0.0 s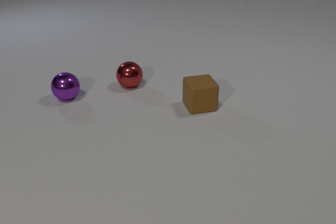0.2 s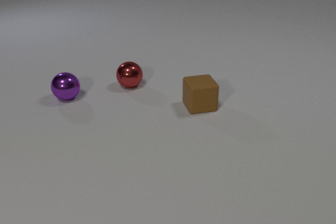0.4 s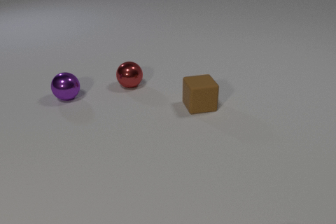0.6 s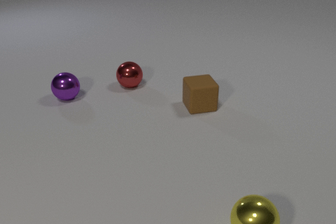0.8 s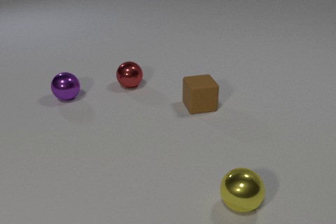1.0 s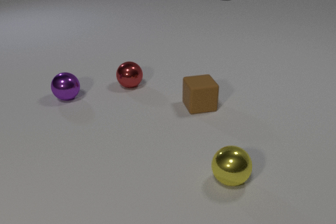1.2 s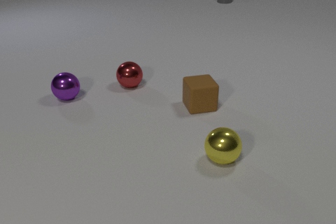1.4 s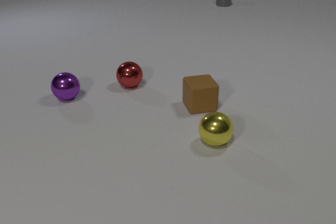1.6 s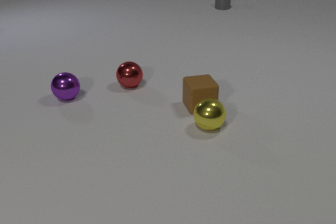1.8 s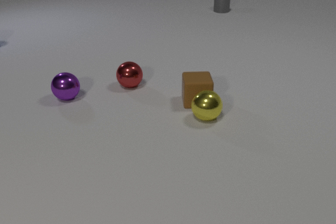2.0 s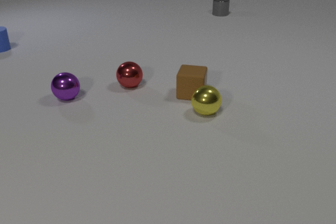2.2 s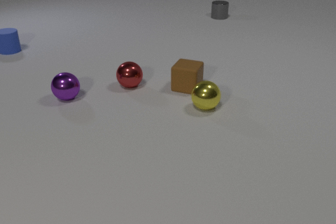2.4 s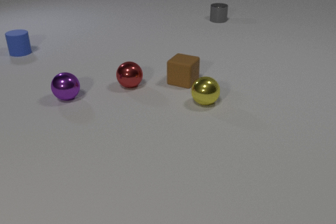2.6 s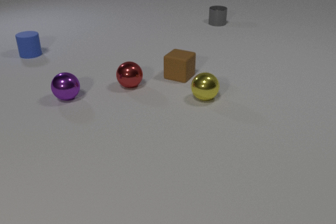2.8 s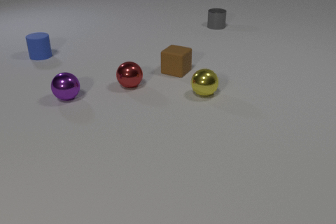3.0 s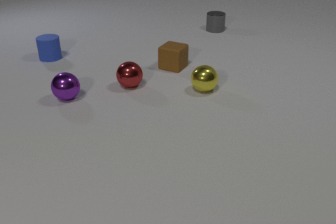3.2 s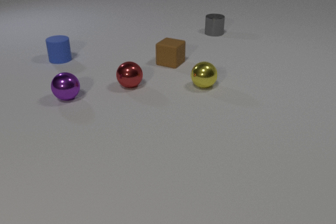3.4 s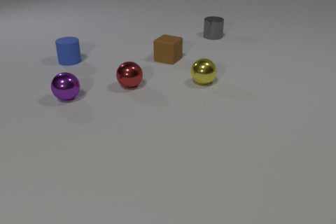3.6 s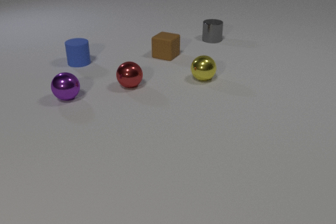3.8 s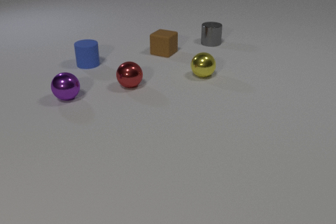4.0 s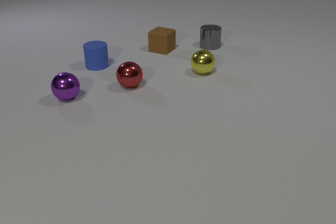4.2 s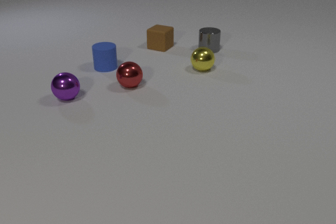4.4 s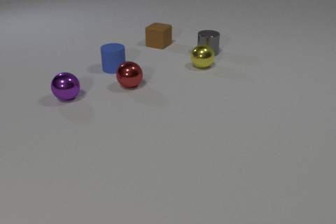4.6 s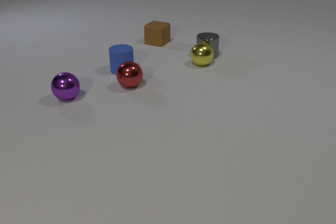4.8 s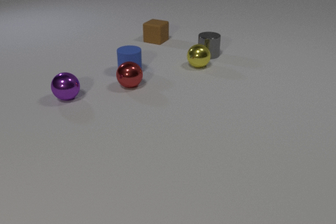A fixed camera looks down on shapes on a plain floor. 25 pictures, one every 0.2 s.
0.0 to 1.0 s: The yellow metal sphere comes in at the bottom edge, rolls away from the camera. The gray metal cylinder comes in at the top edge, slides toward the camera.
1.0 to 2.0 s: The yellow metal sphere rolls away from the camera. The brown rubber cube slides away from the camera, spins clockwise seen from above by about 30 degrees, its near face sliding to the left. The gray metal cylinder slides toward the camera. The blue rubber cylinder comes in at the left edge, slides toward the camera and to the right. The yellow metal sphere and the brown rubber cube collide.
2.0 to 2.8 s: The yellow metal sphere rolls away from the camera. The brown rubber cube slides away from the camera. The gray metal cylinder slides toward the camera. The blue rubber cylinder slides to the right and toward the camera.
2.8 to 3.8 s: The yellow metal sphere rolls away from the camera. The brown rubber cube slides away from the camera. The gray metal cylinder slides toward the camera. The blue rubber cylinder slides to the right and toward the camera.
3.8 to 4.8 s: The yellow metal sphere rolls away from the camera. The brown rubber cube slides away from the camera. The gray metal cylinder slides toward the camera. The blue rubber cylinder slides to the right and toward the camera. The yellow metal sphere and the gray metal cylinder collide.
What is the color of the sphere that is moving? yellow.
How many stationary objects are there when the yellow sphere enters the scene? 3.
How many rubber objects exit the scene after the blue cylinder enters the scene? 0.
